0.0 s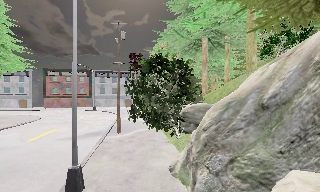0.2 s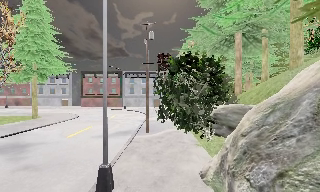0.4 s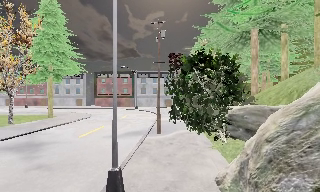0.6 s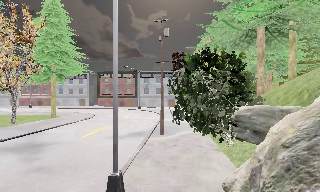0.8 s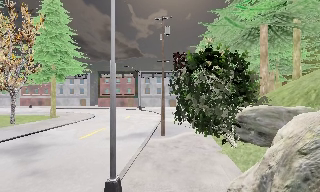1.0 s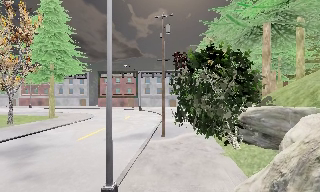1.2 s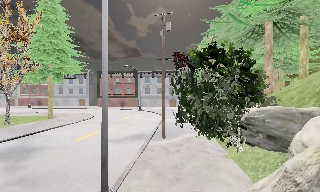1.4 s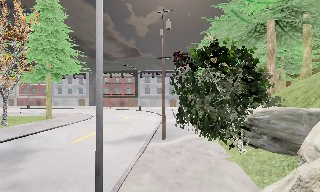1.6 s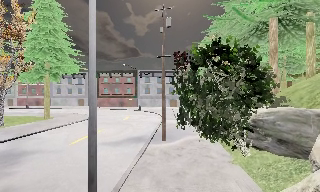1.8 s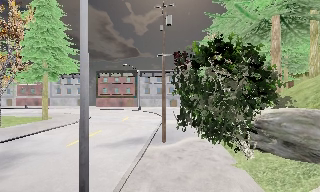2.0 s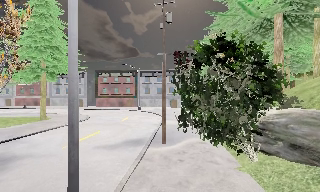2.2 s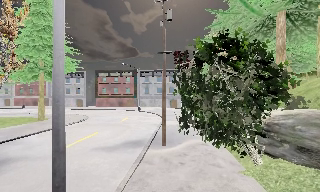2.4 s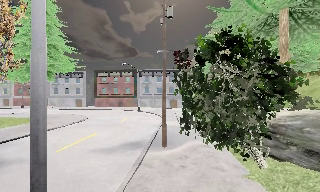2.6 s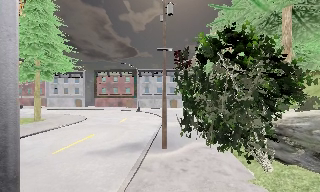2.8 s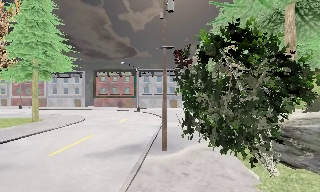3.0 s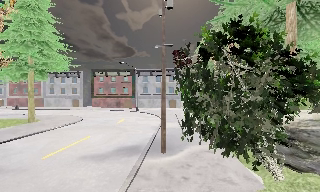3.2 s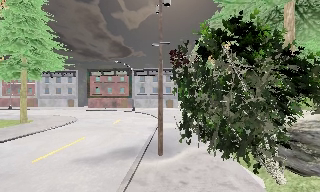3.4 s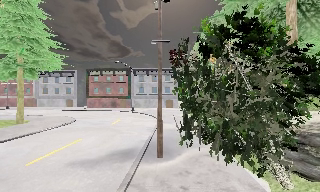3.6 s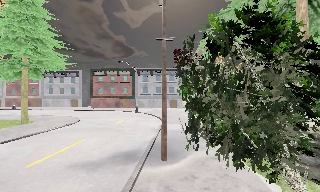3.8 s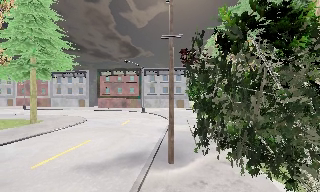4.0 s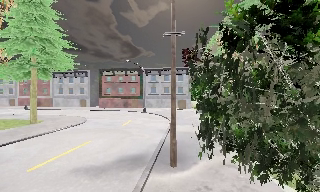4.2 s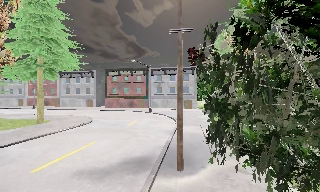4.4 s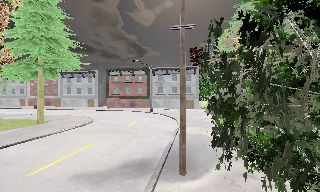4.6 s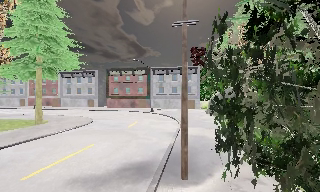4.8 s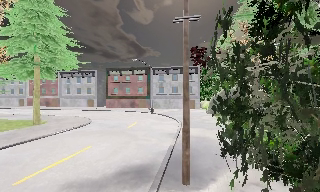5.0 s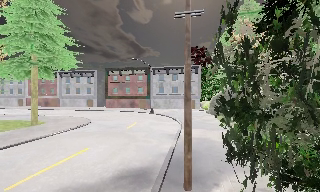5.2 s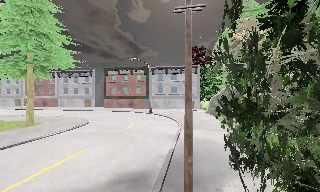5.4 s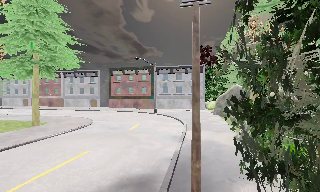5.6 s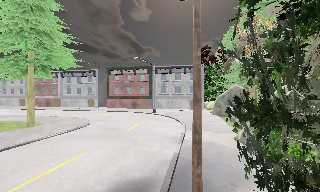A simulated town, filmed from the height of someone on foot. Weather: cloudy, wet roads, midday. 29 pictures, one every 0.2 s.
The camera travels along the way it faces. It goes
forward.
0.0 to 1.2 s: The scene slides to the right, as the camera pans about 15 degrees to its left. It travels forward, about 1.5 m, so what stands in front looms larger.
1.2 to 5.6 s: The camera travels forward, about 6 m, so what stands in front looms larger.
The film runs forward here.
